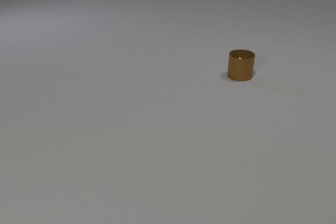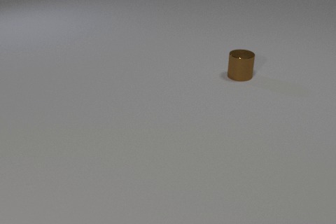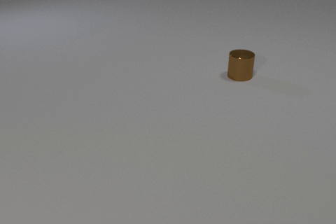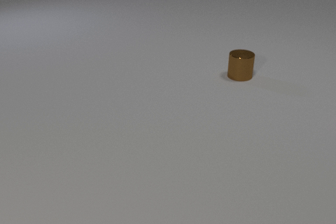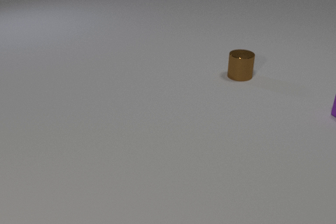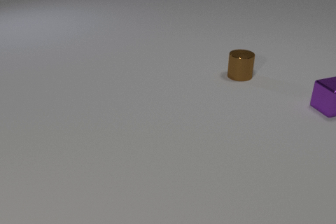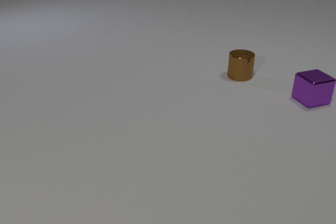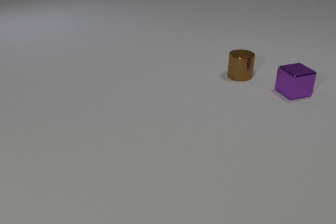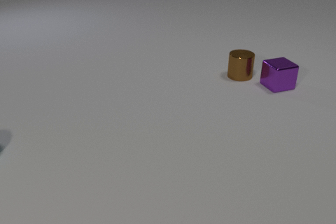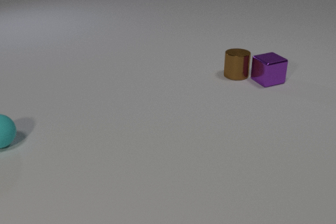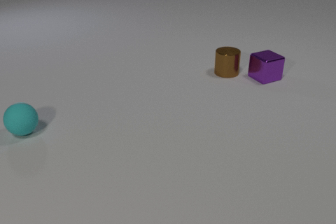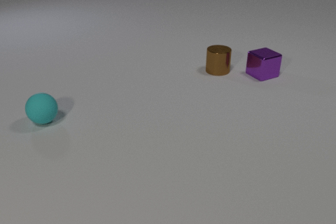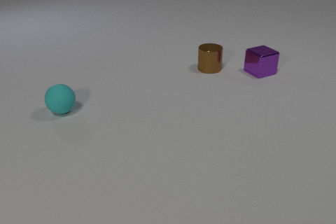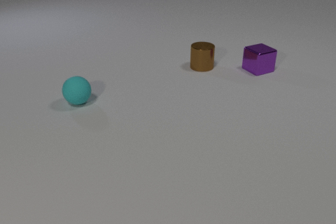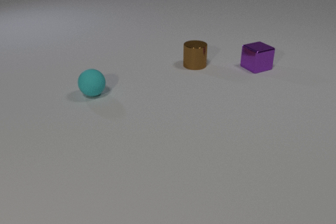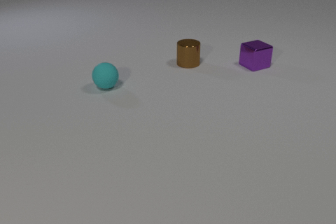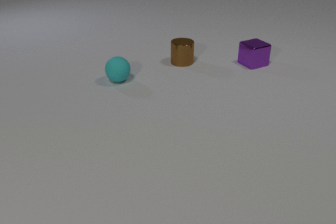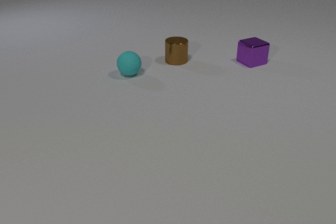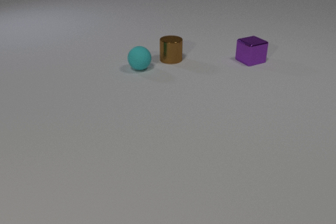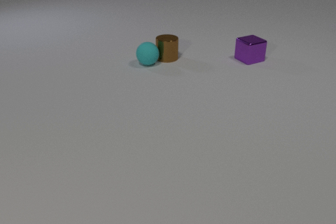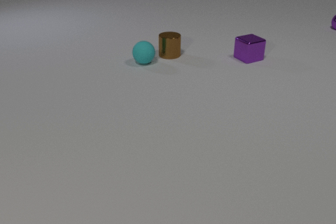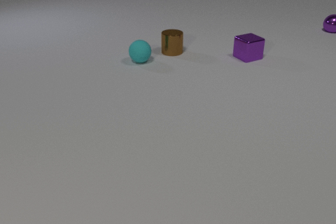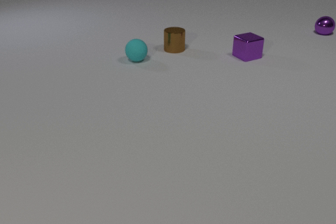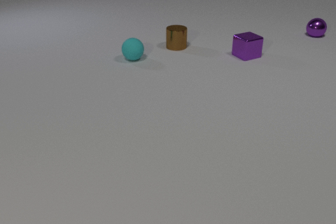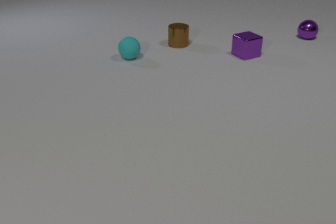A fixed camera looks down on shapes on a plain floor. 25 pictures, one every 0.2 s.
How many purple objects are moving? 2.
What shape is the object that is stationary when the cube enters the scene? cylinder.
Are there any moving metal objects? yes.
0.0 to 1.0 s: The purple metal cube comes in at the right edge, slides to the left and away from the camera.
1.0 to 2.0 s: The purple metal cube slides to the left and away from the camera. The brown metal cylinder slides to the left and away from the camera. The cyan rubber sphere comes in at the left edge, rolls to the right and away from the camera. The purple metal cube and the brown metal cylinder collide.
2.0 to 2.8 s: The purple metal cube slides away from the camera. The brown metal cylinder slides to the left and away from the camera. The cyan rubber sphere rolls to the right and away from the camera.
2.8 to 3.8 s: The purple metal cube slides away from the camera. The brown metal cylinder slides to the left and away from the camera. The cyan rubber sphere rolls away from the camera and to the right. The brown metal cylinder and the cyan rubber sphere collide.
3.8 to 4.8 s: The purple metal cube slides away from the camera. The brown metal cylinder slides away from the camera. The purple metal sphere comes in at the right edge, rolls toward the camera and to the left. The cyan rubber sphere rolls to the left and away from the camera.
